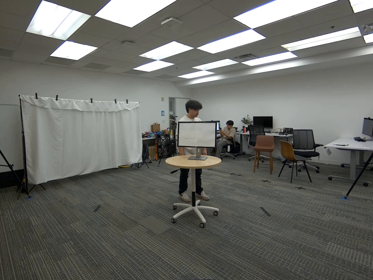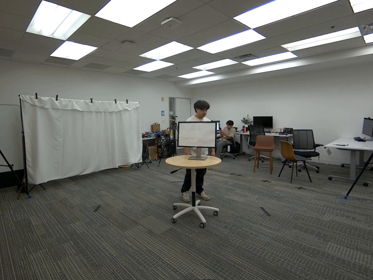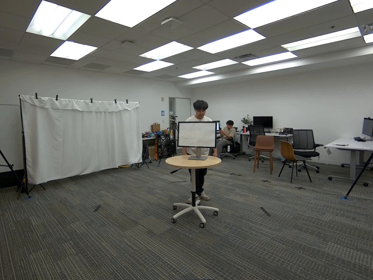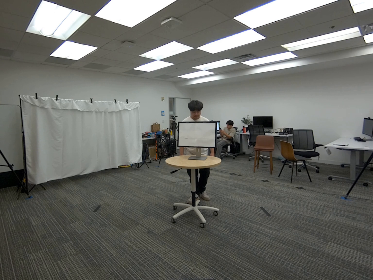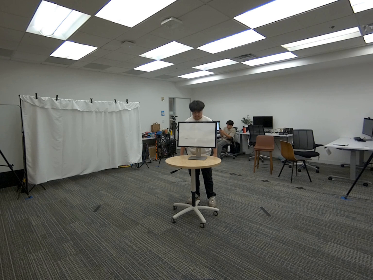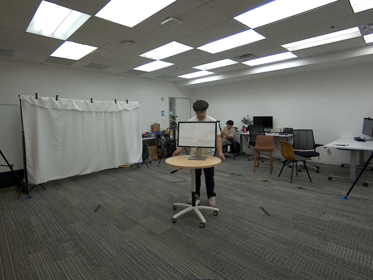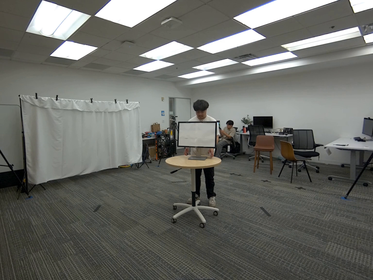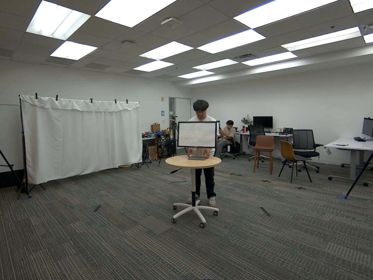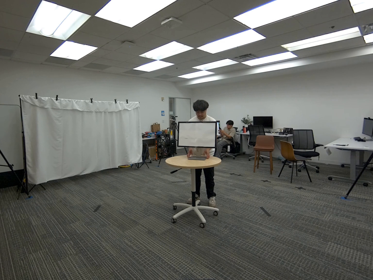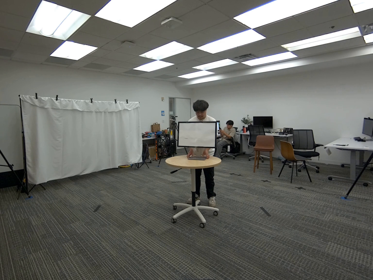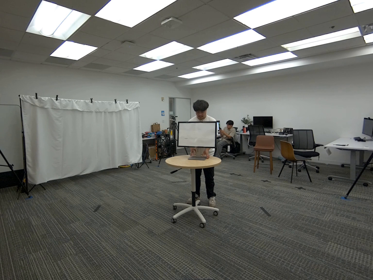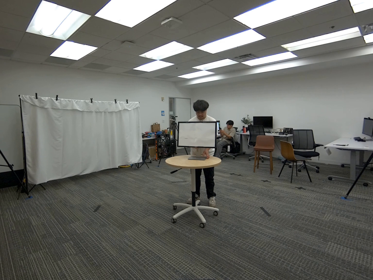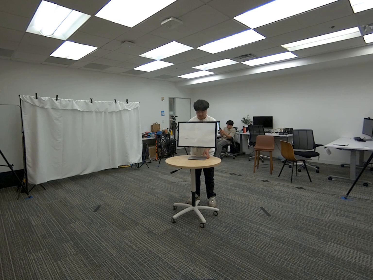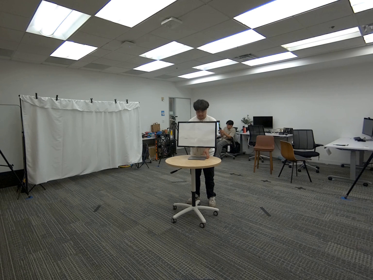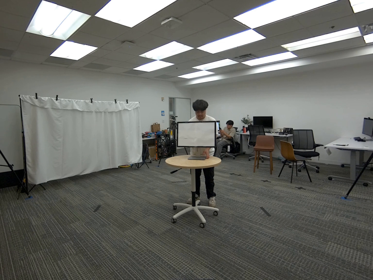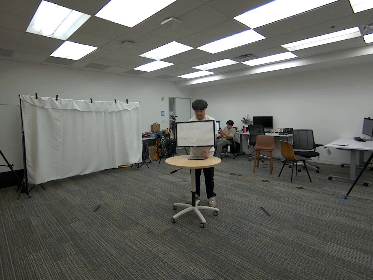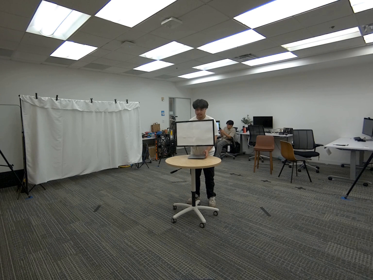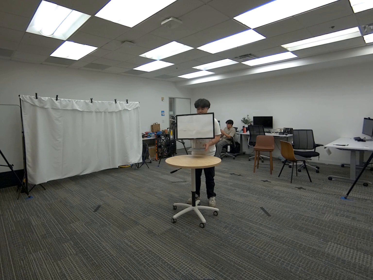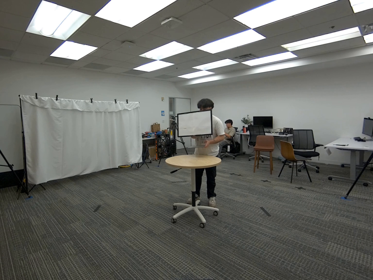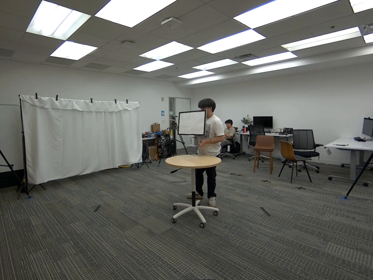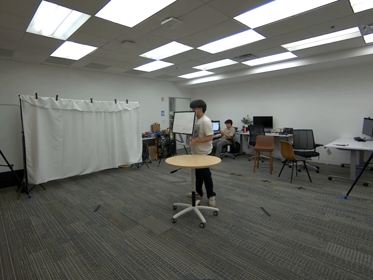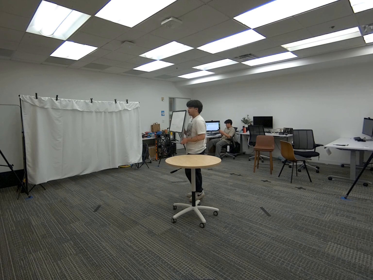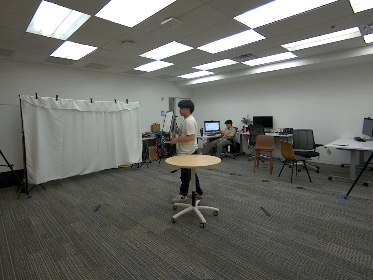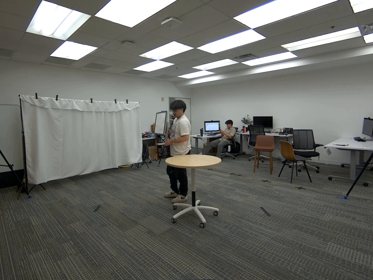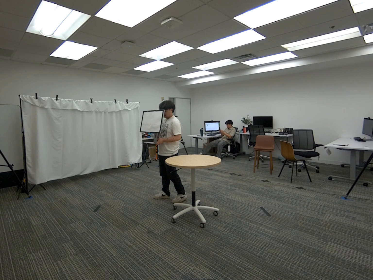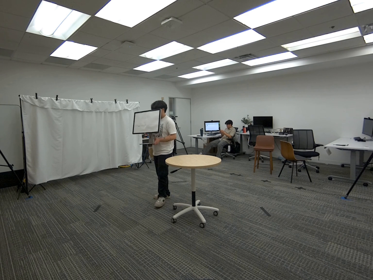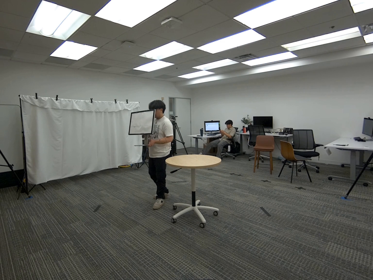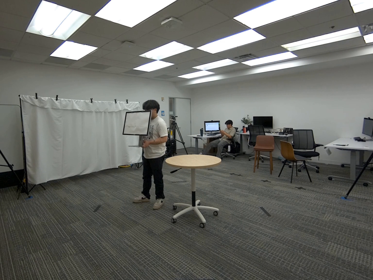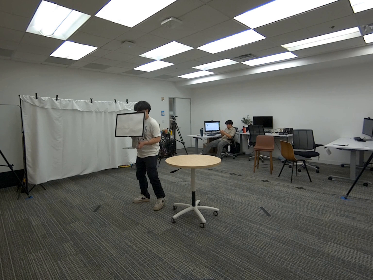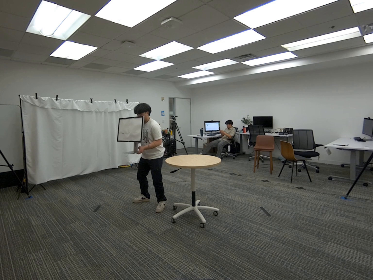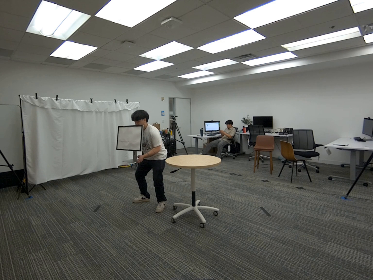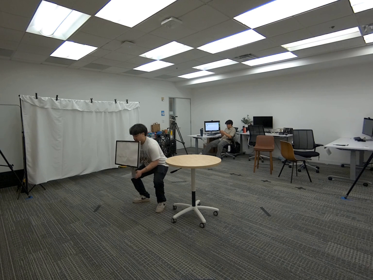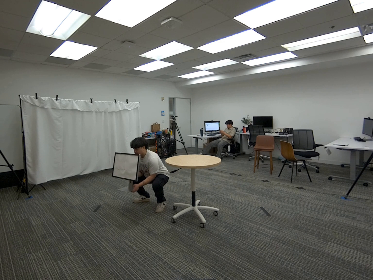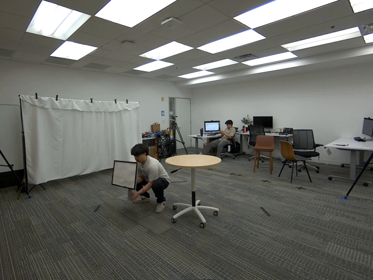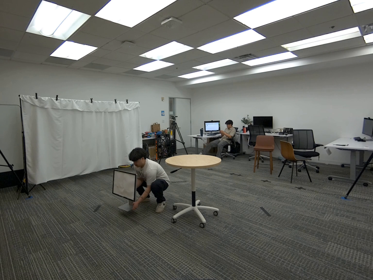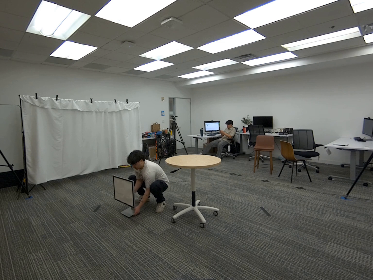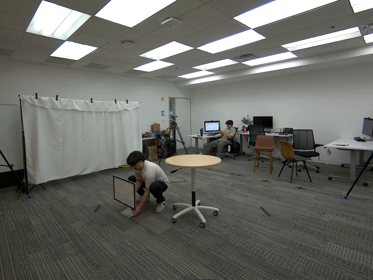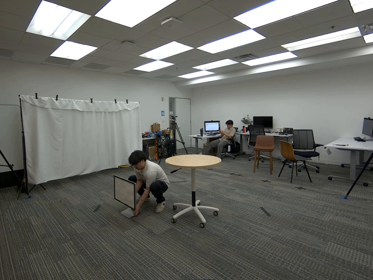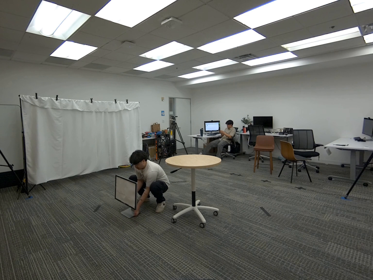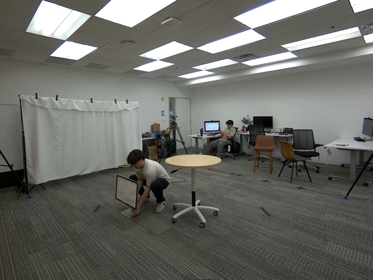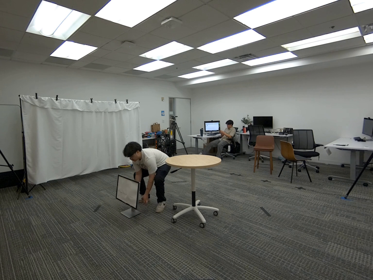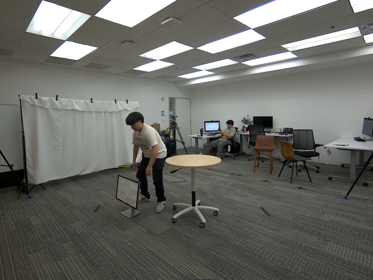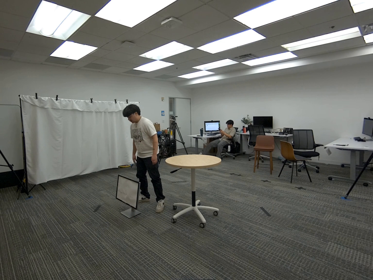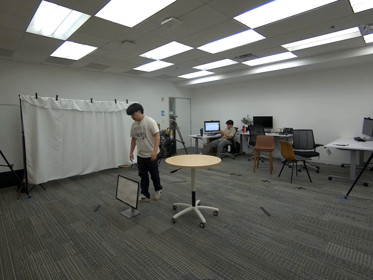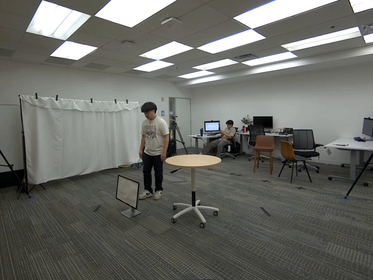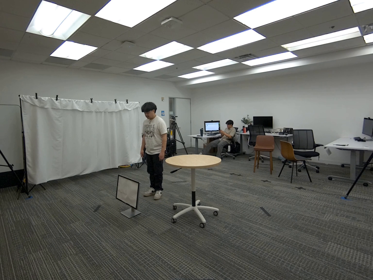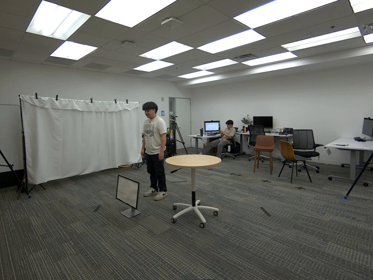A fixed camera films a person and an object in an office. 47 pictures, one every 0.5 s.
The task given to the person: Walk over to the monitor on the round table and pick up the monitor from the base and place on the ground.
